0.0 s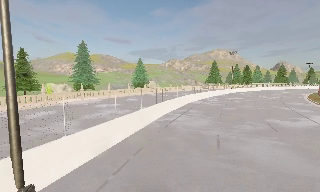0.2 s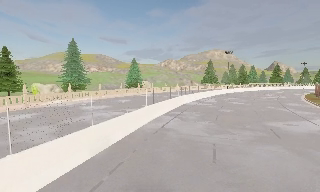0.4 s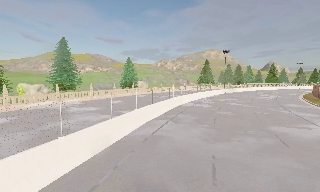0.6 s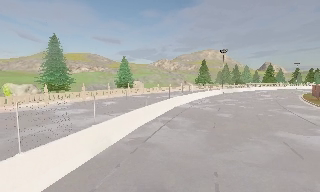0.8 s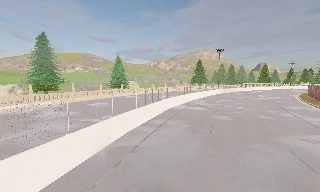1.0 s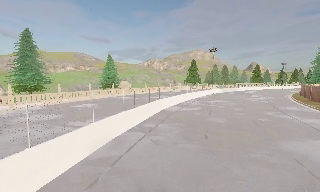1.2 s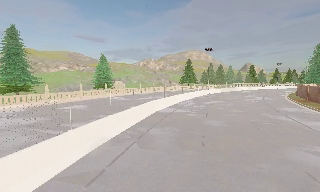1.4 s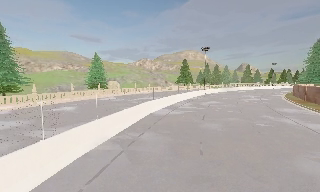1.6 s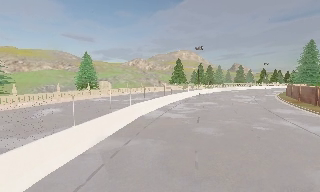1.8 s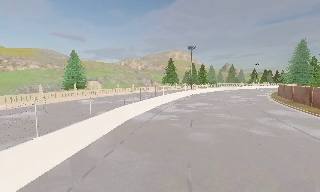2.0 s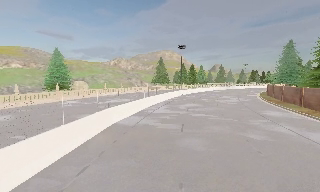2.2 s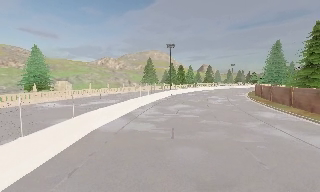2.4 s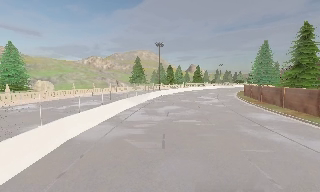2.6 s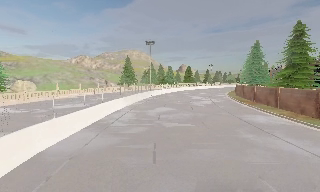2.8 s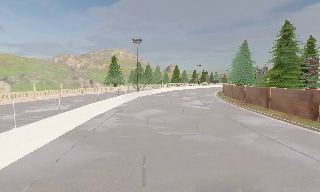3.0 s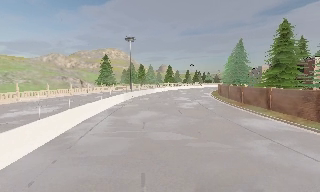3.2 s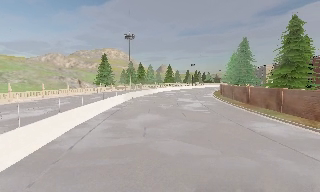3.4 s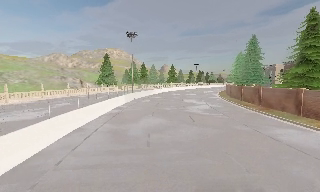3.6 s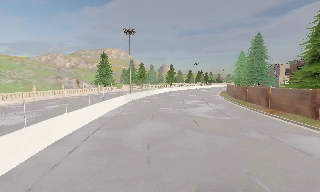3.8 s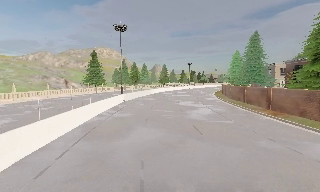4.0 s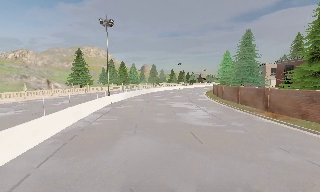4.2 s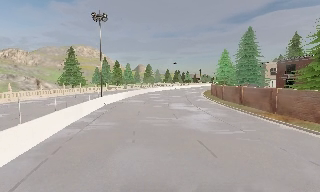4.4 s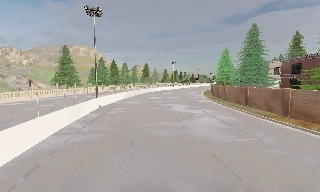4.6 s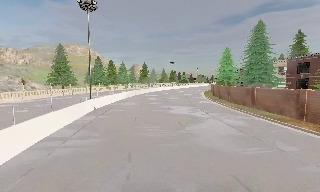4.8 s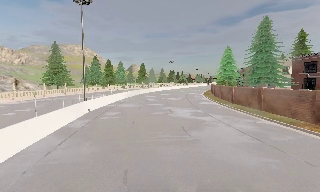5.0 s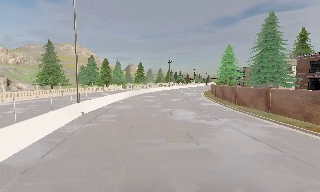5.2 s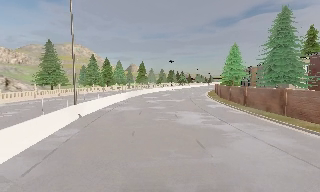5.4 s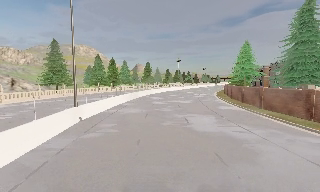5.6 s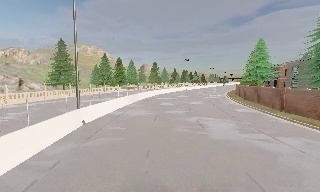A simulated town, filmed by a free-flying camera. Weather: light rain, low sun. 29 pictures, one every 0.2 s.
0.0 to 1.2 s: The camera travels forward, about 8 m, so what stands in front looms larger.
1.2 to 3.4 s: The scene slides to the left, as the camera pans about 25 degrees to its right. It travels forward, about 14 m, so what stands in front looms larger.
3.4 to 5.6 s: The camera travels forward, about 17 m, so what stands in front looms larger.
The film runs forward here.
